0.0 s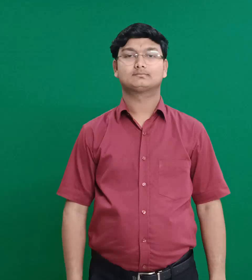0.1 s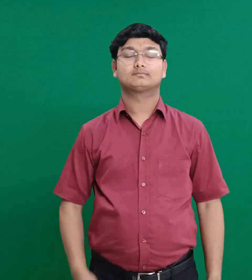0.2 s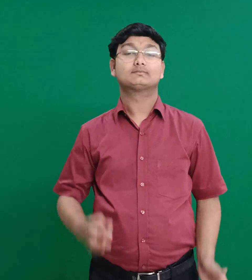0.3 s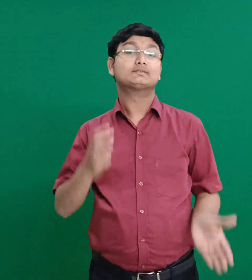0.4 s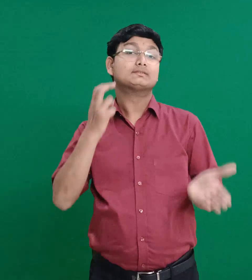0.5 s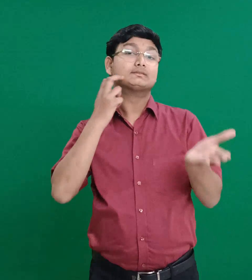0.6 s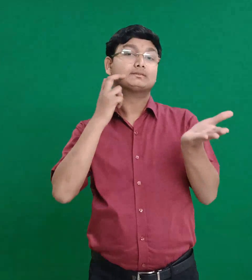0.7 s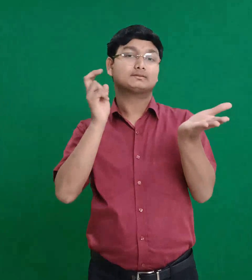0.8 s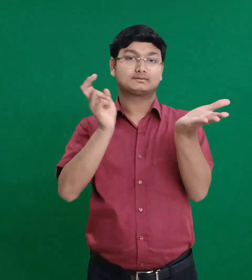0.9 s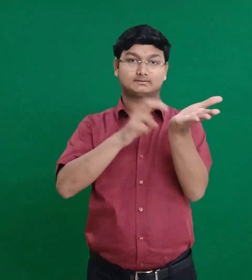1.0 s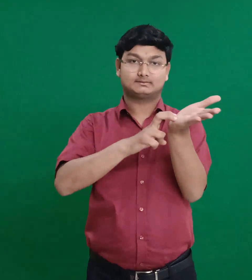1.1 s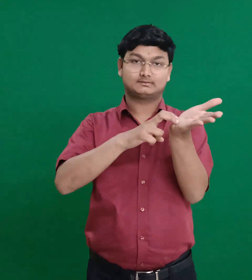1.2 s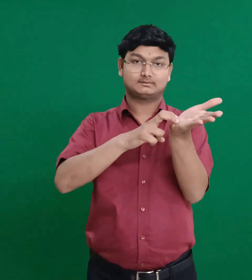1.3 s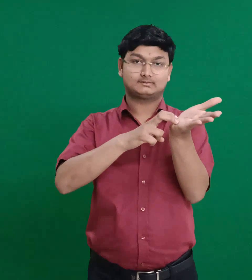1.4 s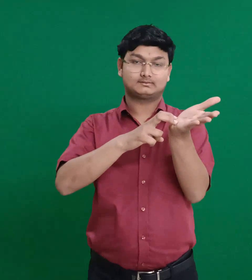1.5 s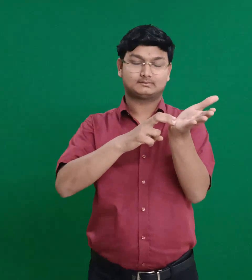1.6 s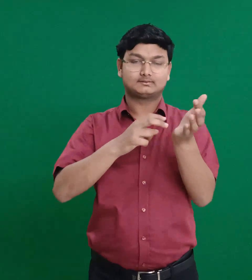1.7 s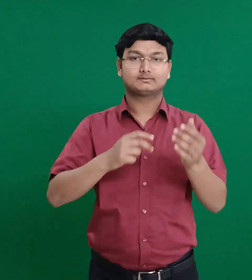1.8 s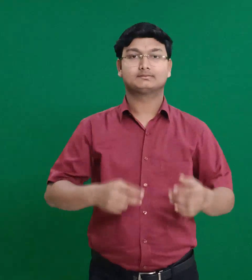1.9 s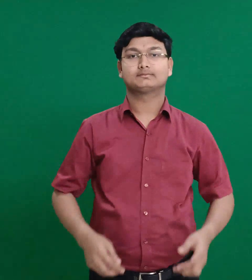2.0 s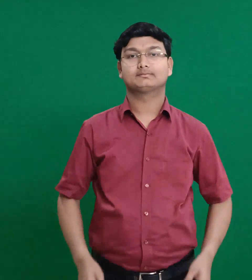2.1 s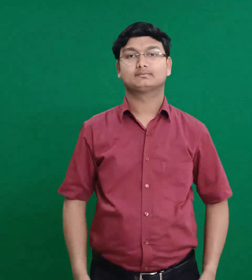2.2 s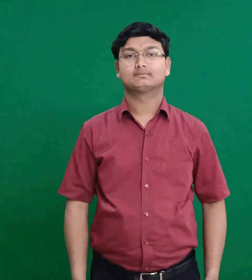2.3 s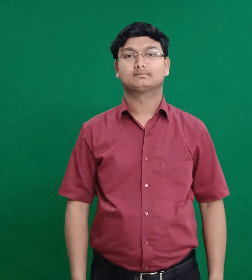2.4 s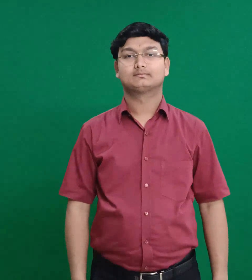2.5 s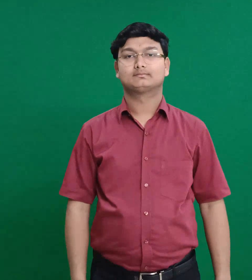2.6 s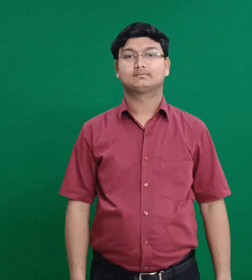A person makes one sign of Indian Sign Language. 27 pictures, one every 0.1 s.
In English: nazirite
